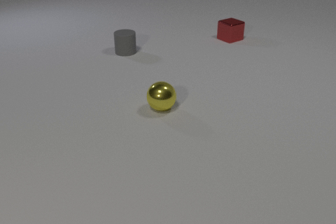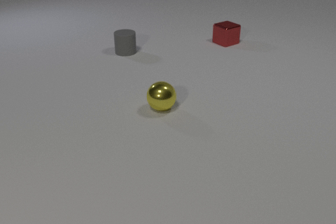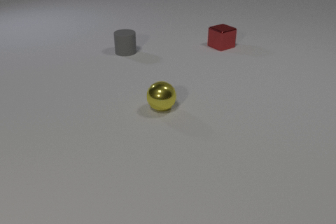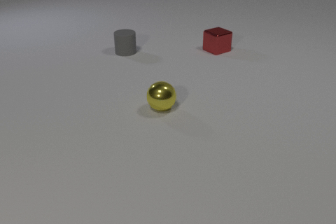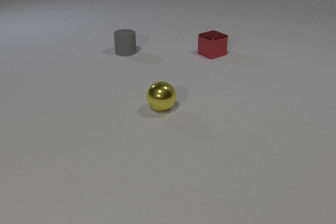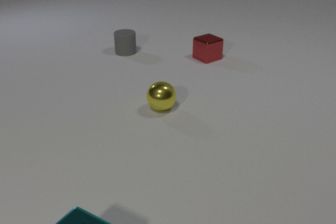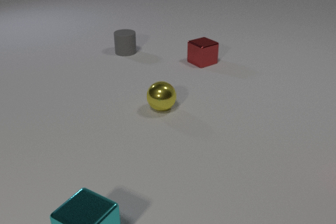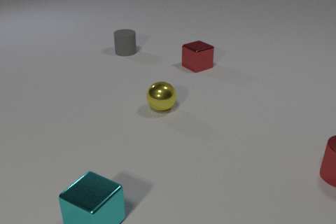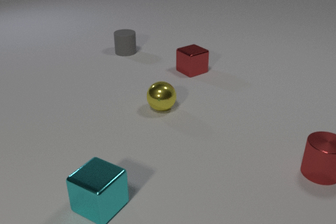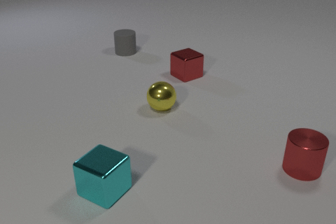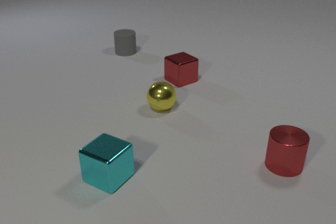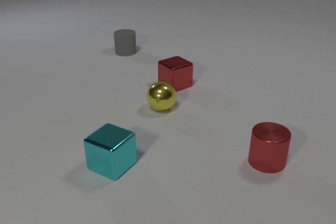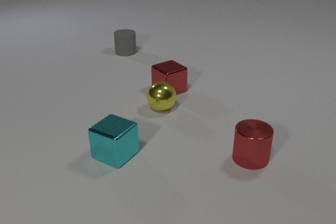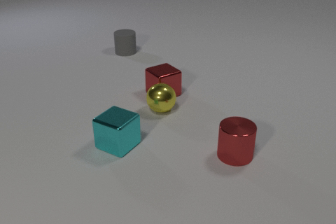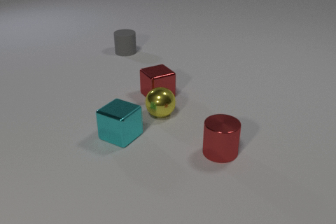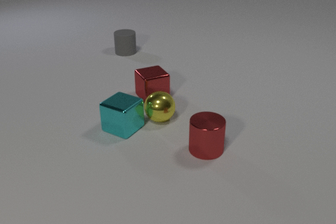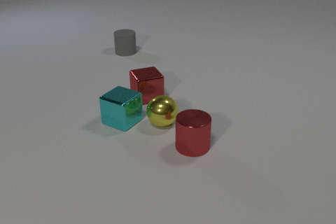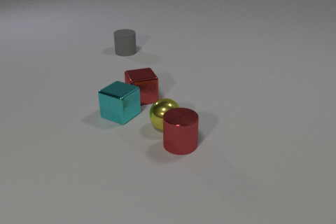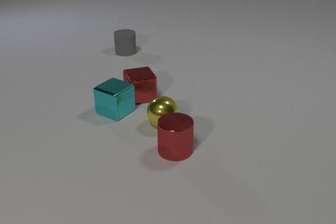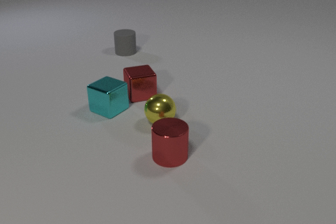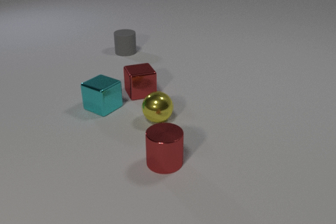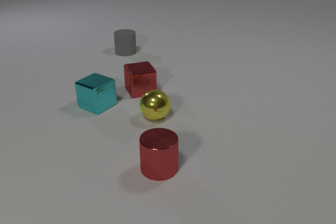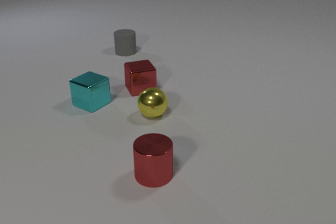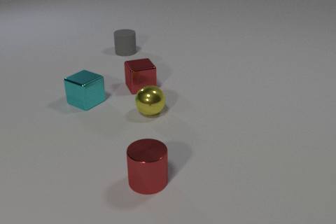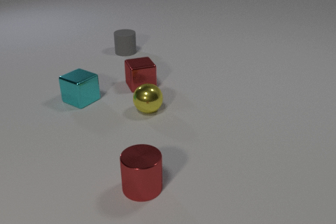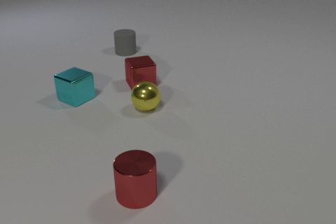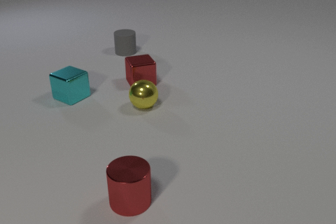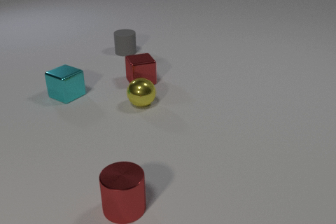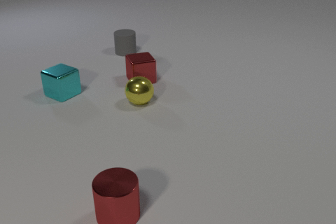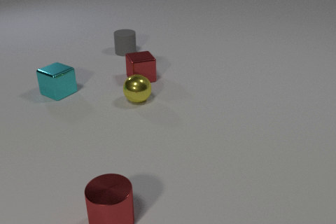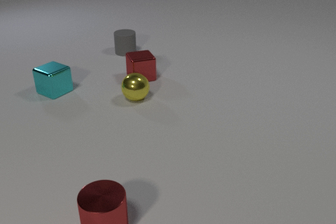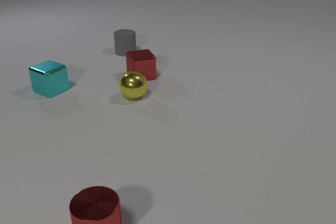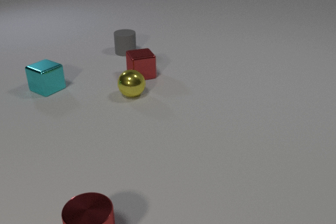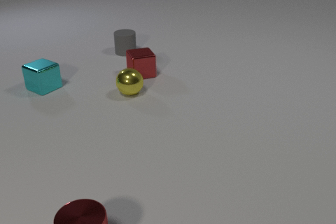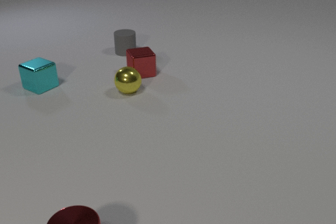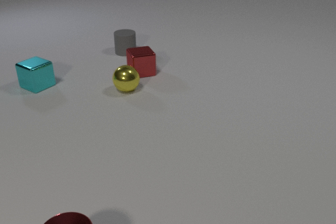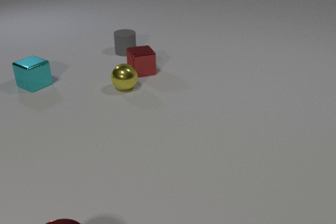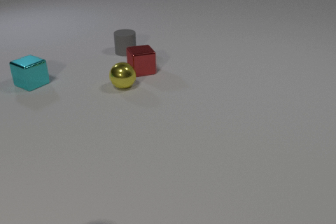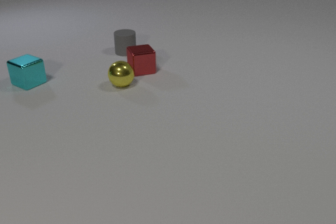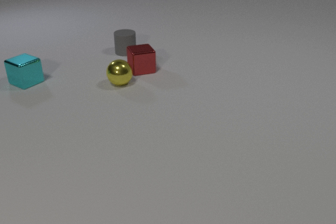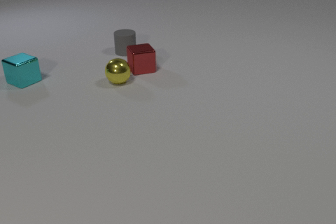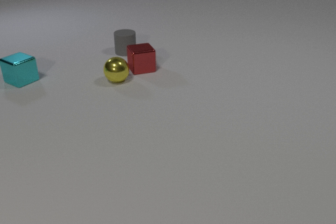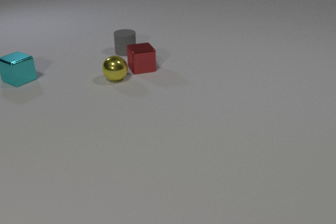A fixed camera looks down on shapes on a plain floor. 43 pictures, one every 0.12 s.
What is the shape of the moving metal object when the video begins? cube.
What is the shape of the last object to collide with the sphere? cylinder.
How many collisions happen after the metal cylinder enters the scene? 4.
0.00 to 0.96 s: The red metal cube slides toward the camera. The red metal cylinder comes in at the right edge, slides to the left. The cyan metal cube comes in at the bottom edge, slides away from the camera.
0.96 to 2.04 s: The red metal cube slides toward the camera and to the left. The yellow metal sphere rolls toward the camera. The red metal cylinder slides to the left. The cyan metal cube slides away from the camera. The red metal cube and the yellow metal sphere collide. The yellow metal sphere and the cyan metal cube collide. The yellow metal sphere and the red metal cylinder collide.
2.04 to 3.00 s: The red metal cube slides away from the camera. The yellow metal sphere rolls away from the camera and to the left. The red metal cylinder slides toward the camera and to the left. The cyan metal cube slides to the left and away from the camera. The red metal cube and the cyan metal cube collide.
3.00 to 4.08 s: The red metal cube slides away from the camera. The yellow metal sphere rolls away from the camera and to the left. The red metal cylinder slides toward the camera and to the left. The cyan metal cube slides away from the camera and to the left.
4.08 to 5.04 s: The red metal cube slides away from the camera. The yellow metal sphere rolls away from the camera and to the left. The red metal cylinder slides toward the camera and to the left, leaves at the bottom edge. The cyan metal cube slides away from the camera and to the left.
